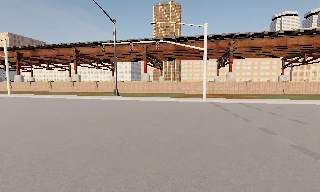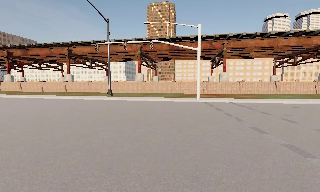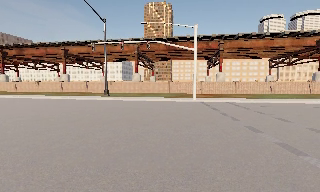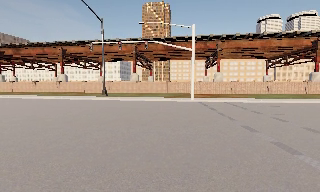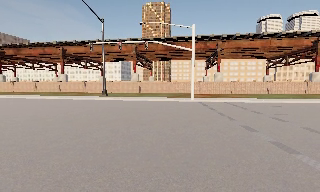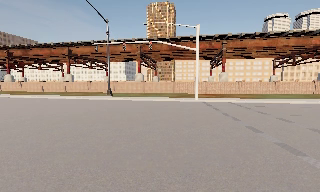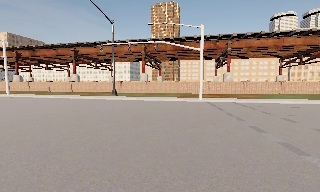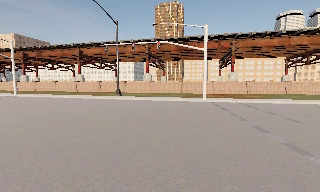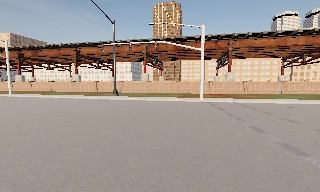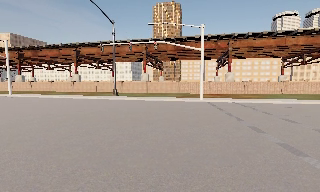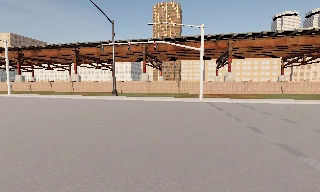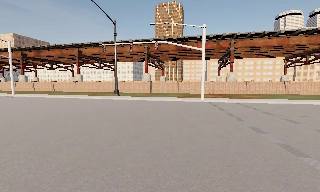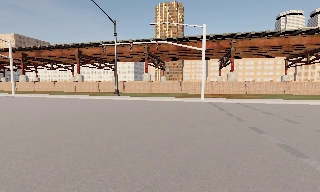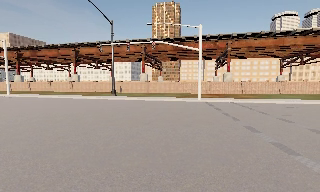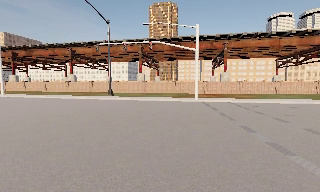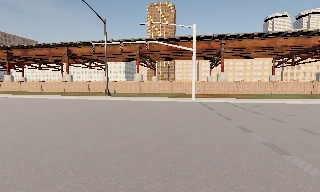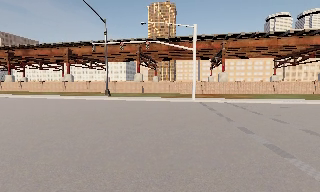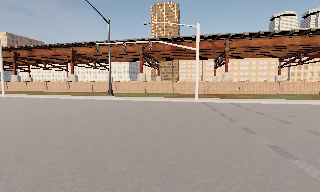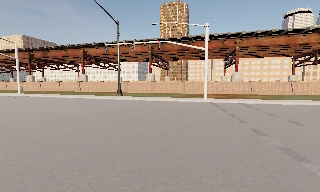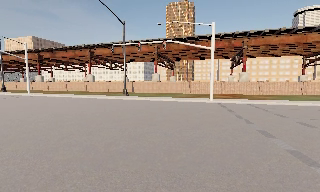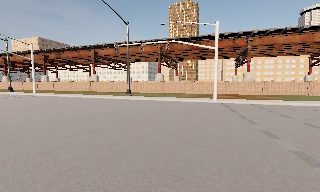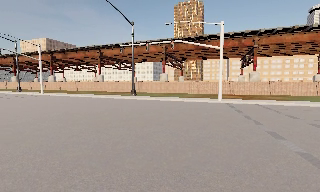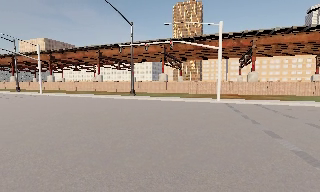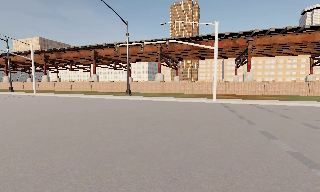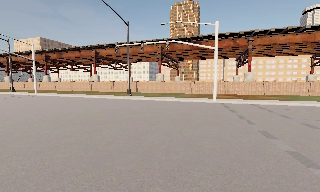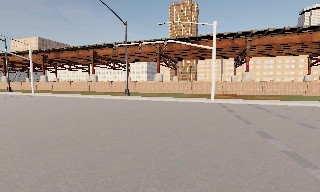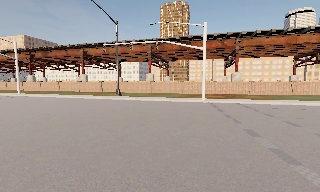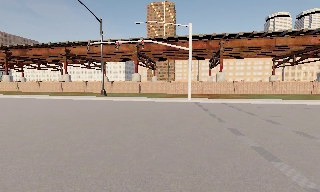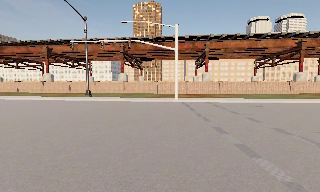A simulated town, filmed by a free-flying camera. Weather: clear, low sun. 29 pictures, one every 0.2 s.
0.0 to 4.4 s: The camera travels to its right, about 1 m.
4.4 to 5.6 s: The camera pans to its right, which is clockwise from overhead, by about 15 degrees.
The film runs forward here.
